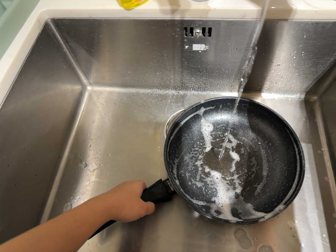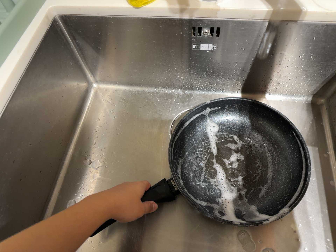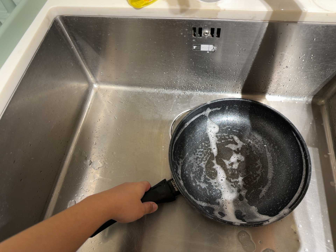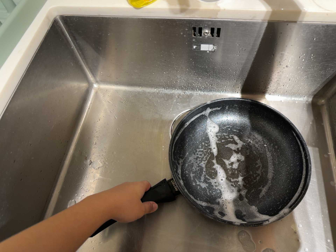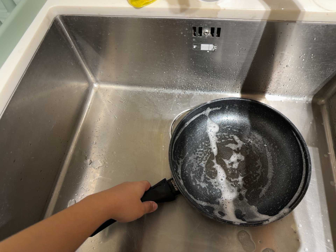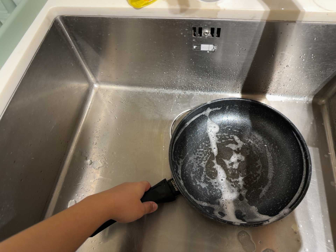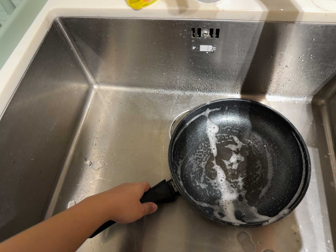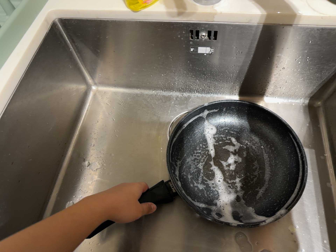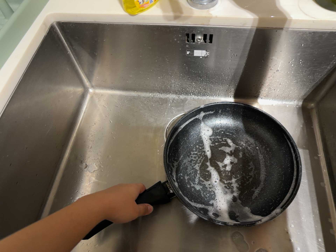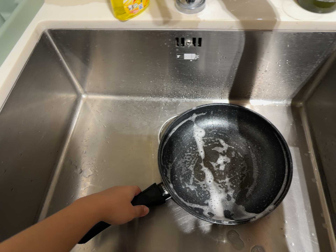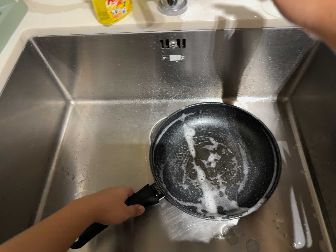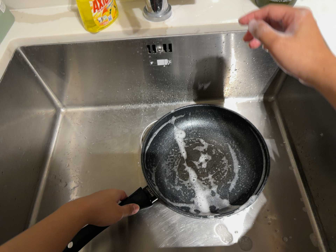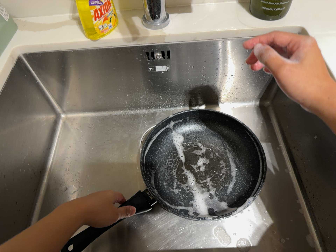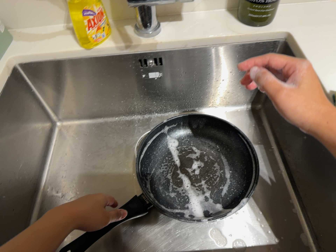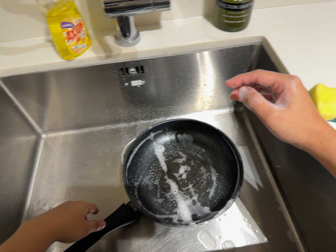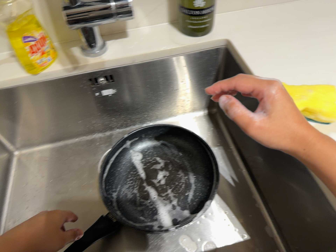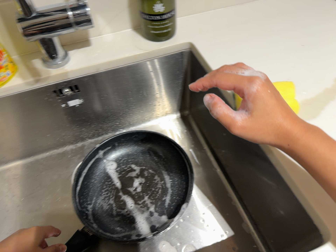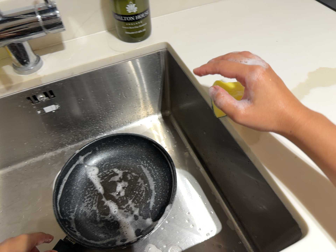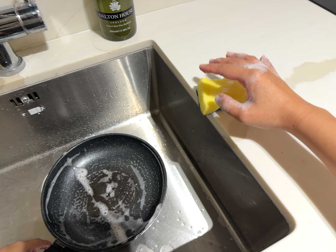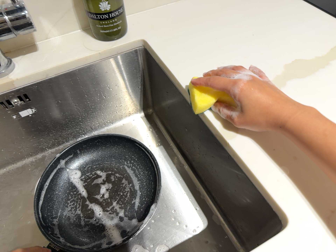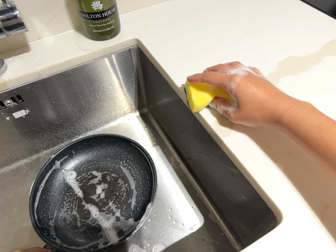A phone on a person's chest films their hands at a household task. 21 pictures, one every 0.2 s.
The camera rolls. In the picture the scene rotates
counterclockwise.
0.0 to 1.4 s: The camera keeps its place and its aim.
1.4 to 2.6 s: The camera travels backward, about 6 cm, so what stands in front gets smaller. It rolls about its line of sight by about 10 degrees, and the scene rotates counterclockwise.
2.6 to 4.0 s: The scene slides to the left, as the camera pans about 15 degrees to its right. It travels to its right, about 9 cm, so close, fixed things drift to the left. It rolls about its line of sight by about 20 degrees, and the scene rotates counterclockwise.
The film runs backward here.
